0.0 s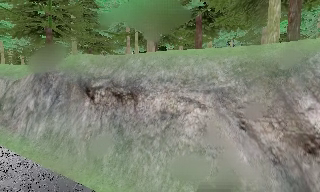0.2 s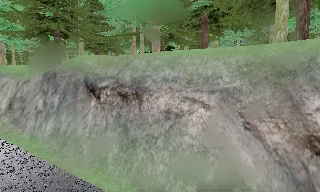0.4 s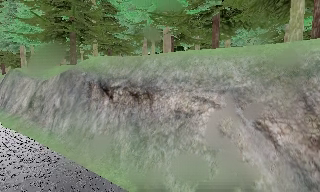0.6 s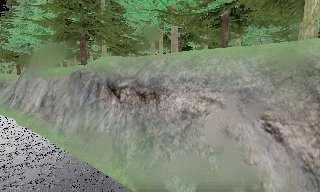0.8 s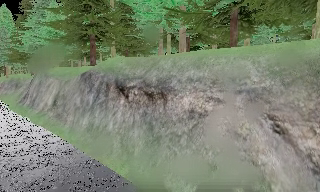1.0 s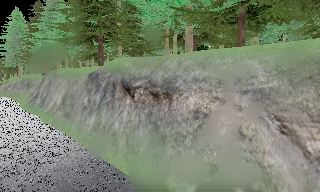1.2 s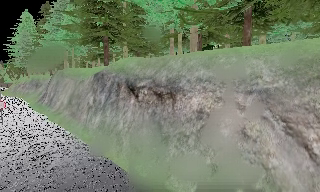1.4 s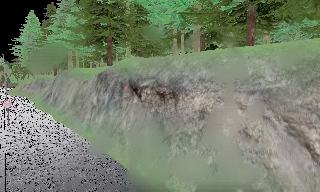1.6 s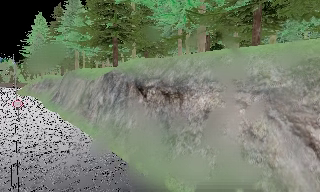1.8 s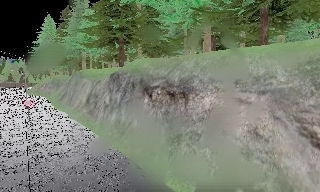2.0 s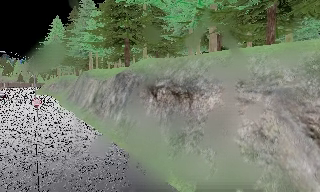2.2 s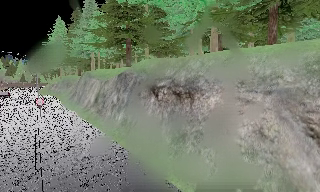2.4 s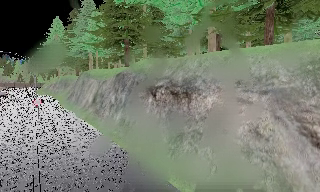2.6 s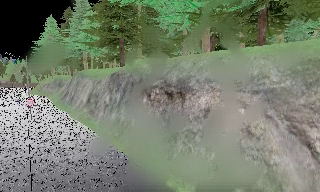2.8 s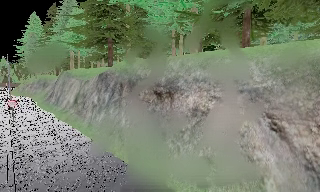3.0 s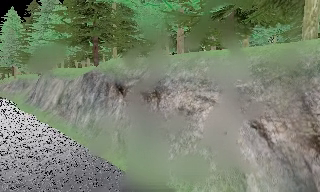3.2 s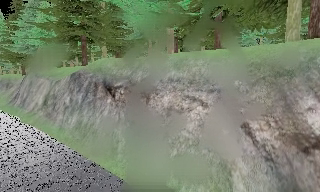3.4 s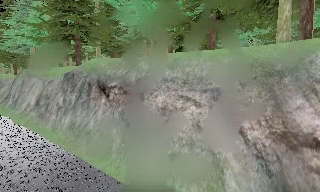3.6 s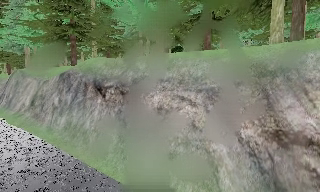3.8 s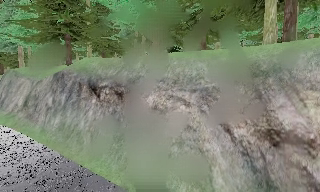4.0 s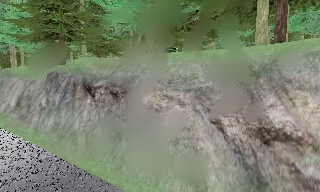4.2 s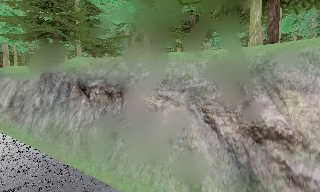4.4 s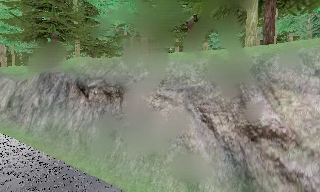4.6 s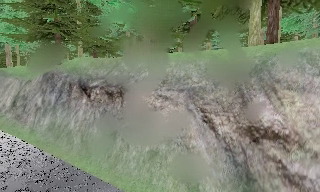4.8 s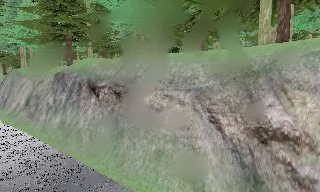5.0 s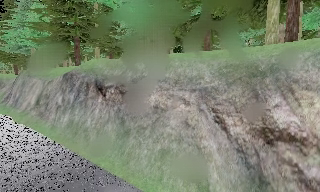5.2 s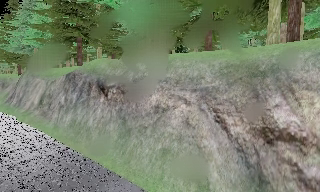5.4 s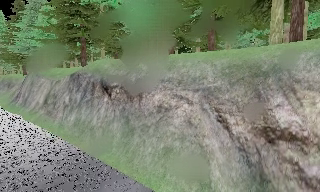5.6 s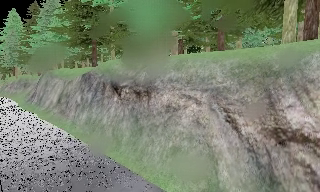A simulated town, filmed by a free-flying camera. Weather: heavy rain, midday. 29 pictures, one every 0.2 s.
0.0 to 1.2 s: The scene slides to the right, as the camera pans about 15 degrees to its left.
1.2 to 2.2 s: The camera shifts only a little, or ends up much as it began.
2.2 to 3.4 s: The camera pans to its right, which is clockwise from overhead, by about 15 degrees.
3.4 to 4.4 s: The camera shifts only a little, or ends up much as it began.
4.4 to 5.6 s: The camera pans to its left, which is counterclockwise from overhead, by about 10 degrees.
The film runs backward here.
